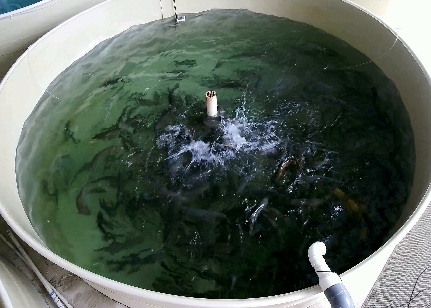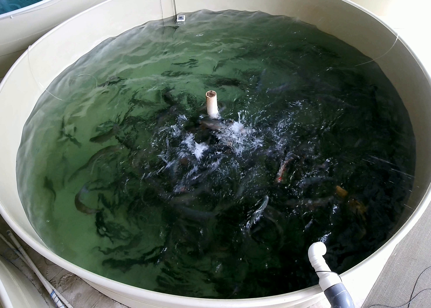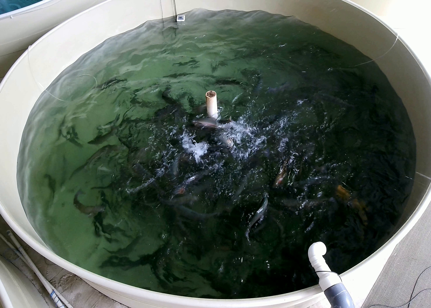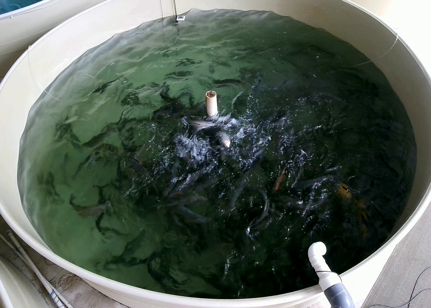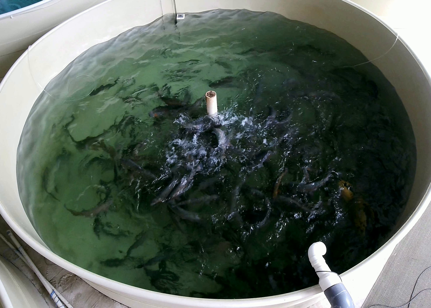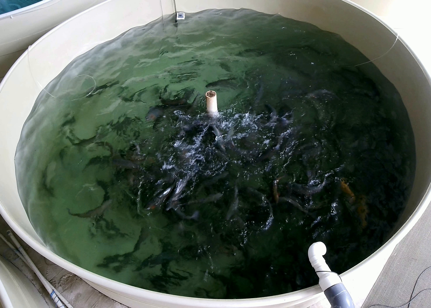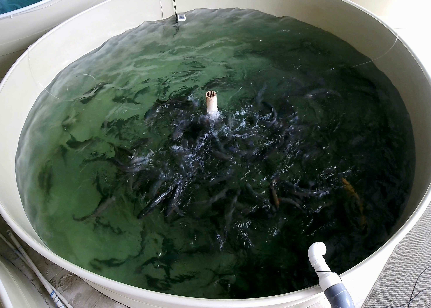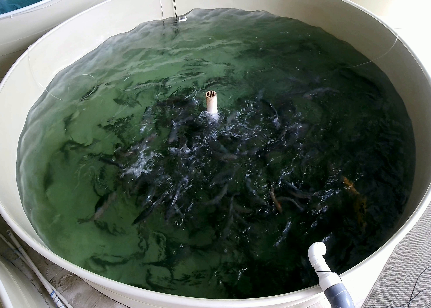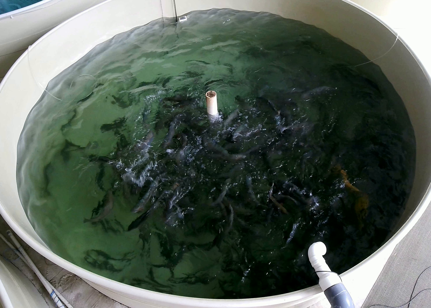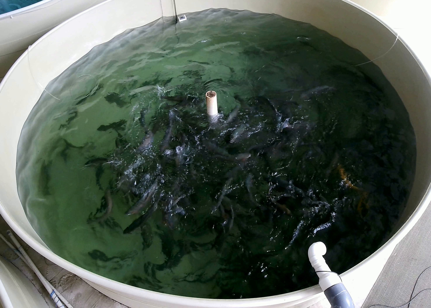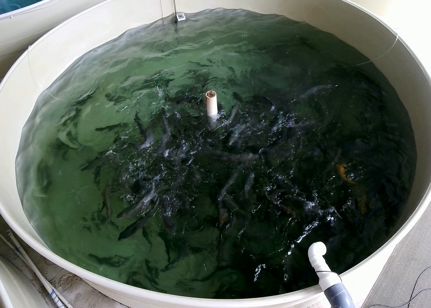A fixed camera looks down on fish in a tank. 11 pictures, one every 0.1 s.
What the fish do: Strong feeding.
